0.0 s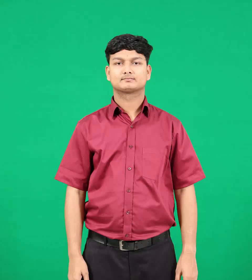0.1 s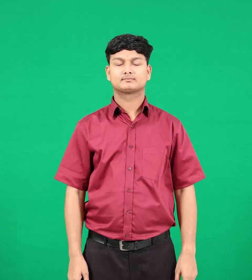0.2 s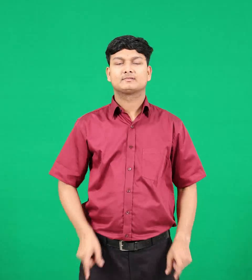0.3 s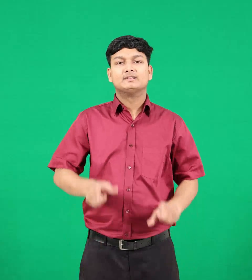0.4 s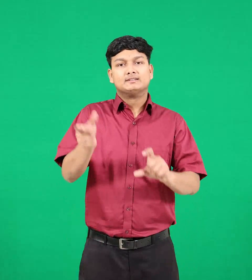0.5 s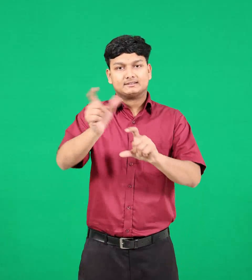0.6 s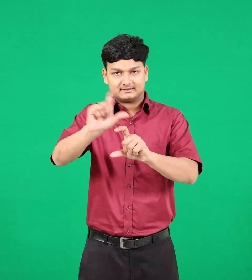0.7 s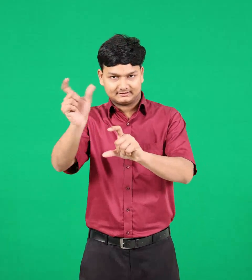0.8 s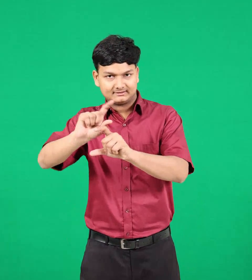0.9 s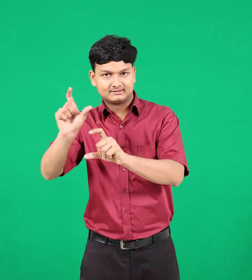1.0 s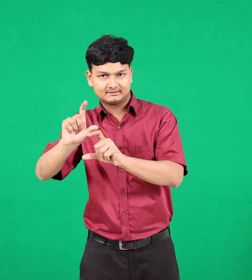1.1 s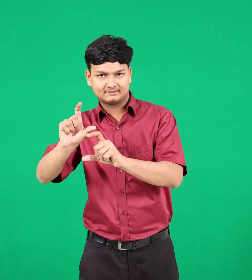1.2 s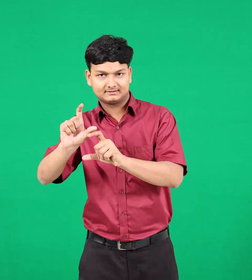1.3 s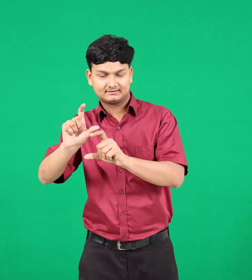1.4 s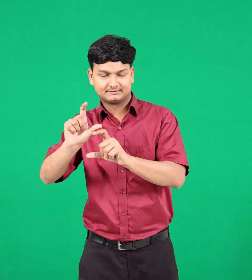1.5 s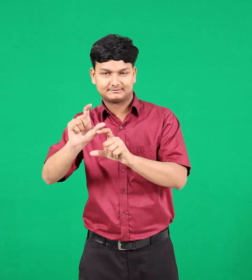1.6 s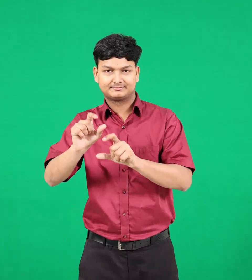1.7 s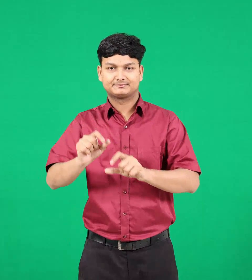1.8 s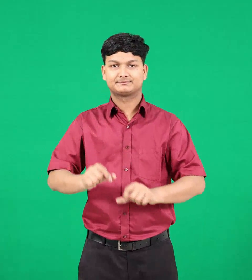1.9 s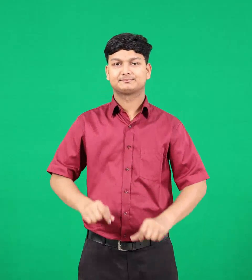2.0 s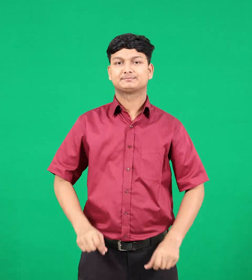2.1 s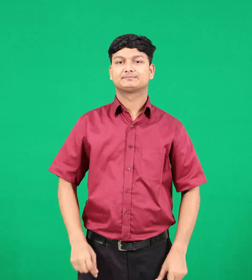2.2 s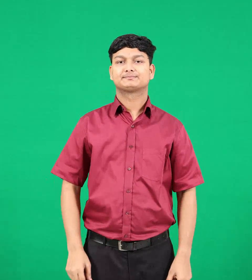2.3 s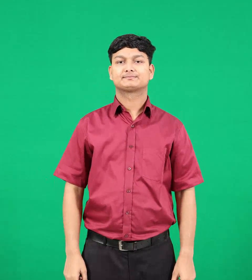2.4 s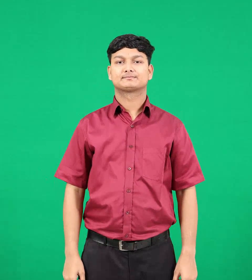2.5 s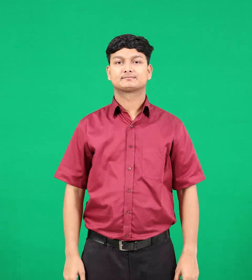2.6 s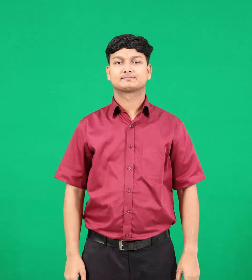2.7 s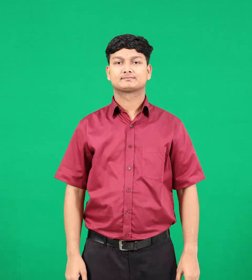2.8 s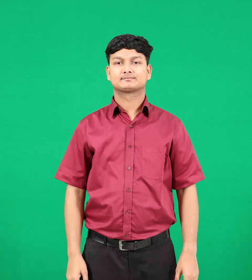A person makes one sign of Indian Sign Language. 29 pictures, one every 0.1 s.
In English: extra
